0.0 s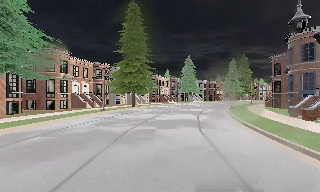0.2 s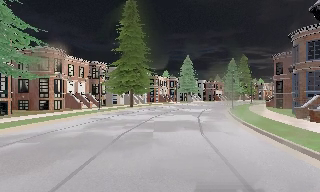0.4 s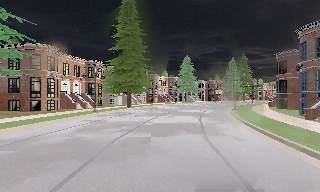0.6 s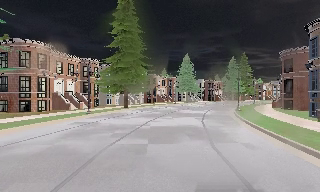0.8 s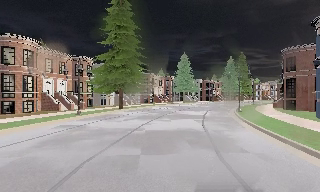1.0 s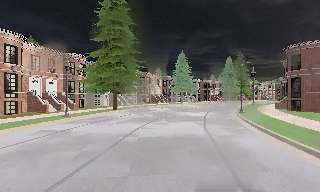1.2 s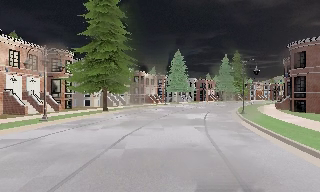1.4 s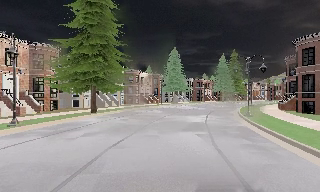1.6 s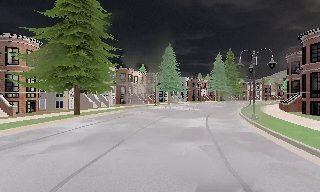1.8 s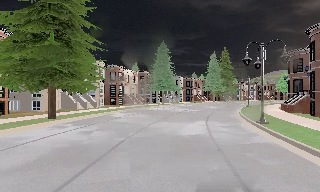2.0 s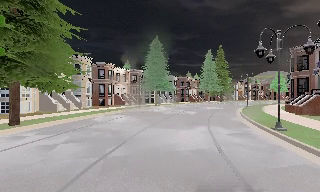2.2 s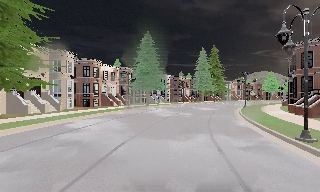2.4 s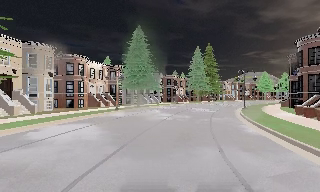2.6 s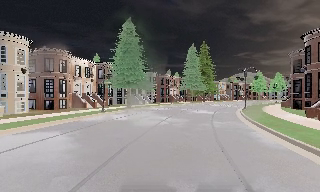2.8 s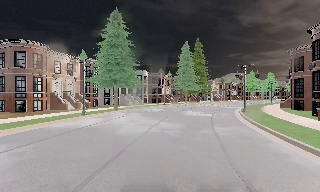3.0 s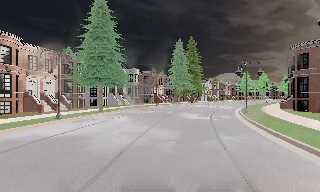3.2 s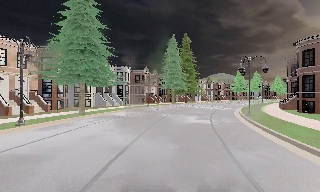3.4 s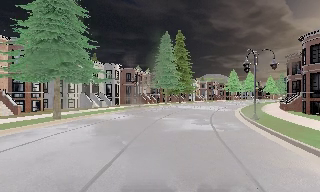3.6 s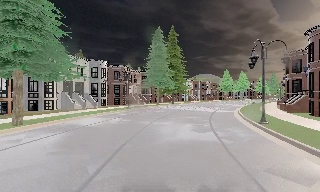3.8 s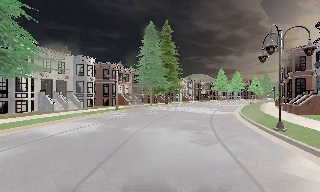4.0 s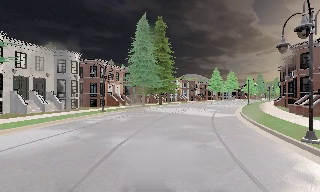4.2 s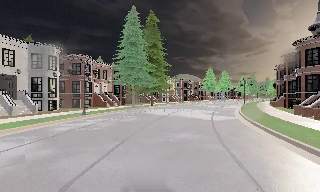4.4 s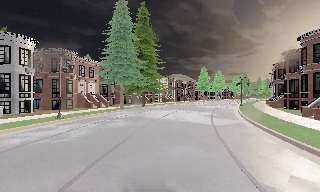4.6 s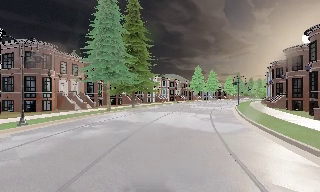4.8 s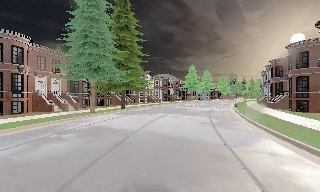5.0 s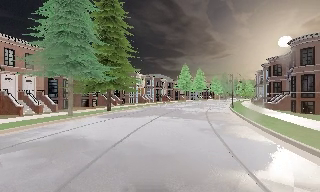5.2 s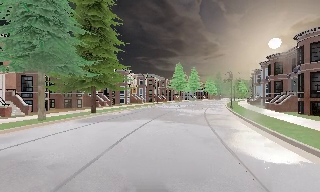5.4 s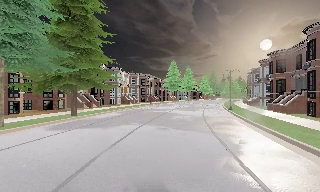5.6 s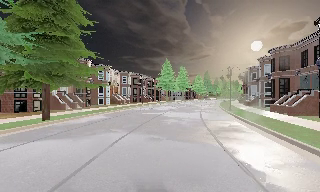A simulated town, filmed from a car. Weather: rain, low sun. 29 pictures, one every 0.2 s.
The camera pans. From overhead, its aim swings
clockwise.
The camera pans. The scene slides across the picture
to the left.
0.0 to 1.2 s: The camera travels forward, about 6 m, so what stands in front looms larger. It gains speed.
1.2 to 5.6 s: The camera swings to its right by about 50 degrees, and the scene slides to the left. It travels forward, about 45 m.
The film runs forward here.
